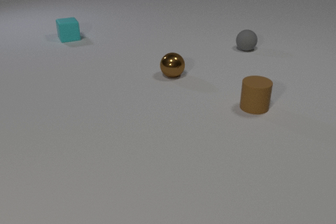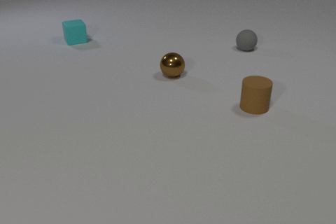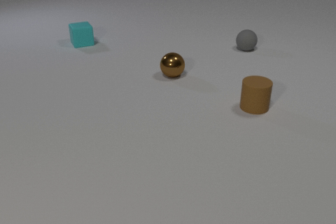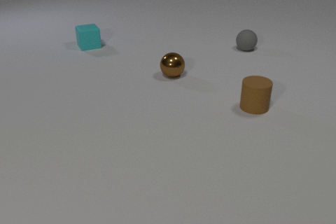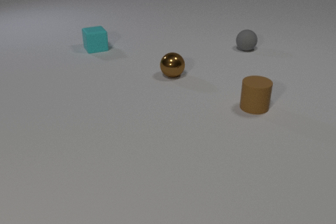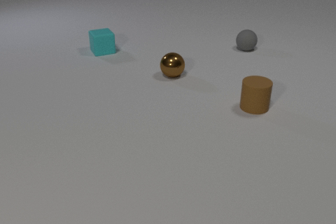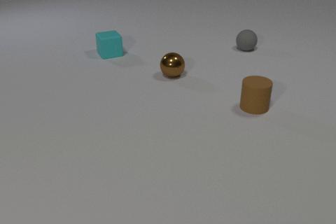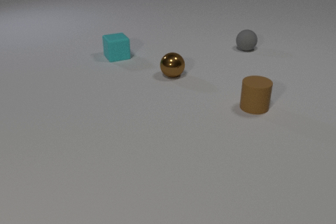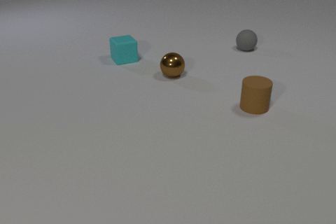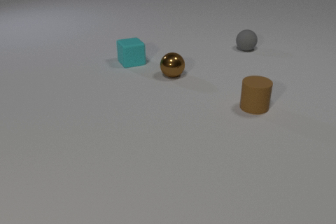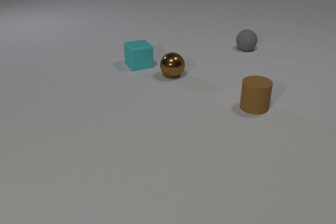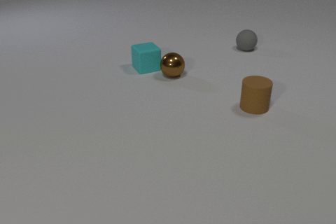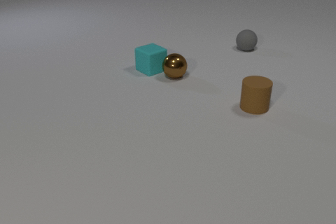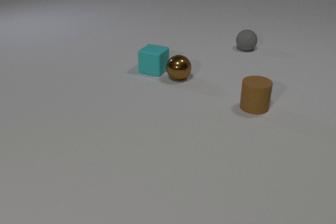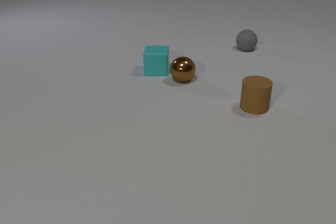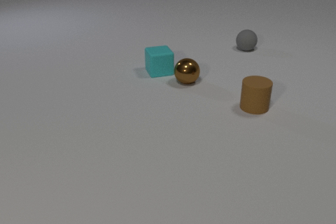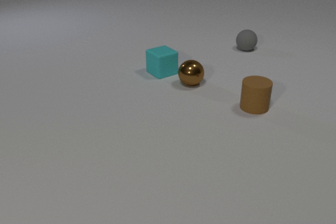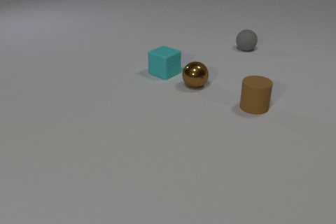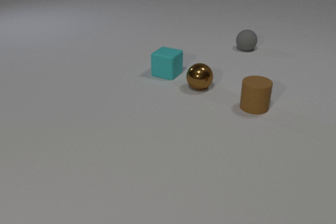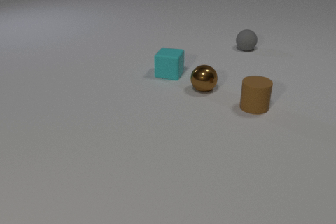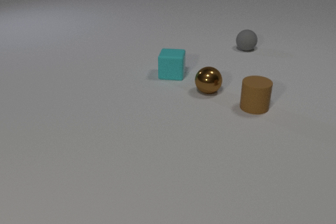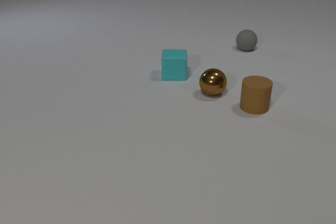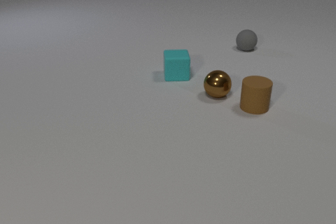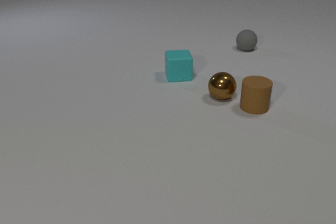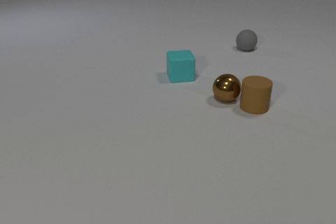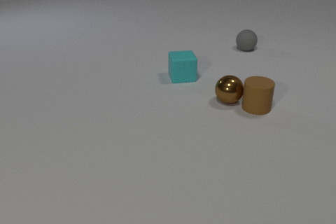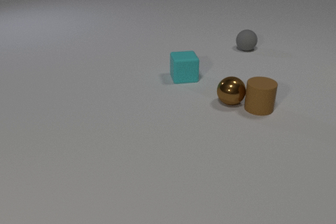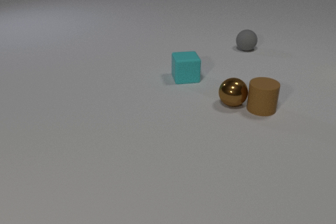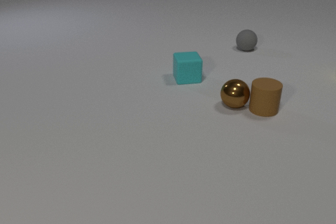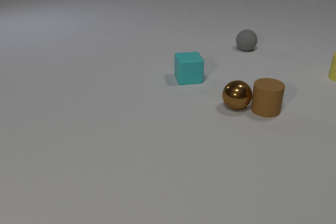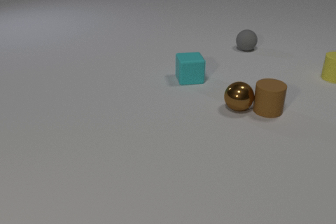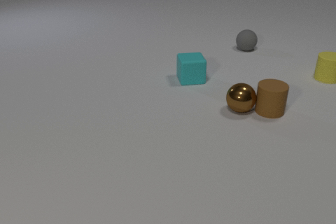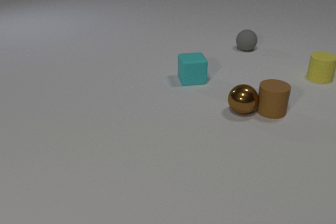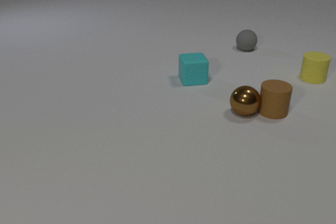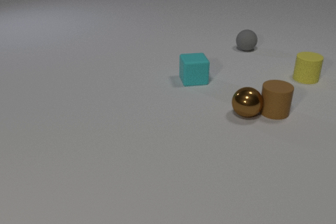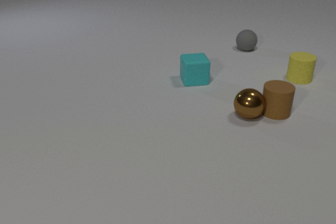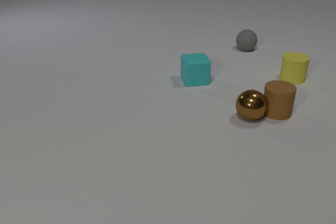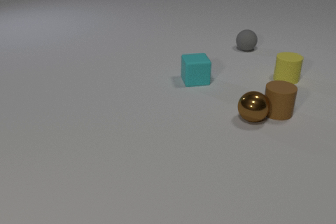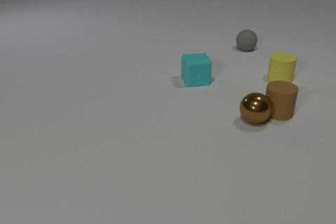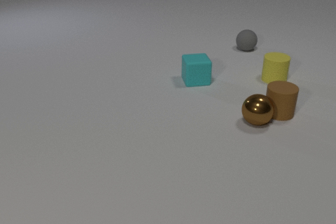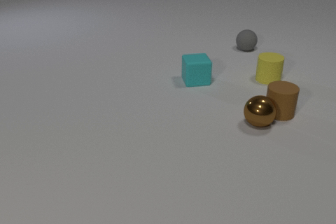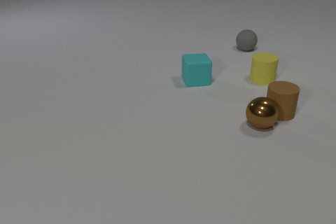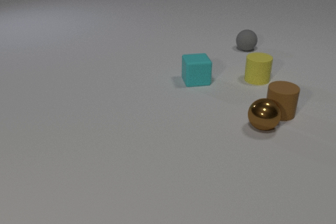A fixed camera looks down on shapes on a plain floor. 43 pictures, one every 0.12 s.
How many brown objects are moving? 2.
Are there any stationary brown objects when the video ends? yes.
How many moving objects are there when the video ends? 2.
0.00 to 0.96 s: The cyan rubber cube slides toward the camera and to the right.
0.96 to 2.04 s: The cyan rubber cube slides to the right and toward the camera, spins so that its near face slides to the right, counterclockwise seen from above. The brown metal sphere rolls toward the camera and to the right. The cyan rubber cube and the brown metal sphere collide.
2.04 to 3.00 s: The cyan rubber cube slides to the right and toward the camera, spins counterclockwise seen from above by about 45 degrees, its near face sliding to the right. The brown metal sphere rolls to the right and toward the camera. The brown metal sphere and the brown rubber cylinder collide.
3.00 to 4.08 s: The cyan rubber cube slides to the right and toward the camera. The brown metal sphere rolls toward the camera and to the right. The brown rubber cylinder slides to the right. The yellow rubber cylinder comes in at the right edge, slides to the left and toward the camera.
4.08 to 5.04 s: The brown metal sphere rolls toward the camera and to the right. The yellow rubber cylinder slides to the left.
